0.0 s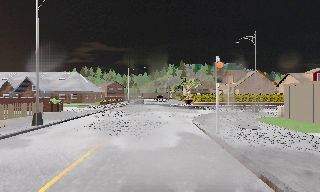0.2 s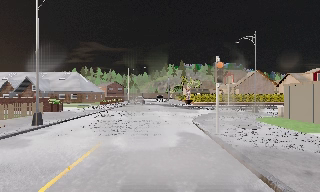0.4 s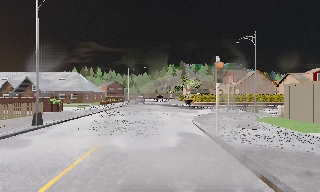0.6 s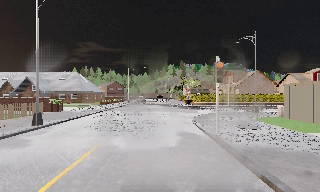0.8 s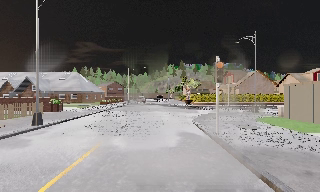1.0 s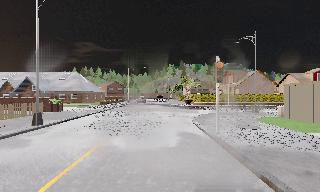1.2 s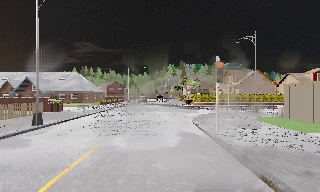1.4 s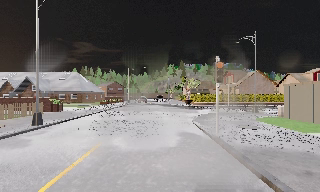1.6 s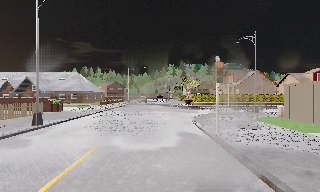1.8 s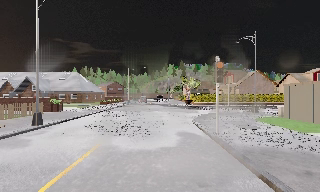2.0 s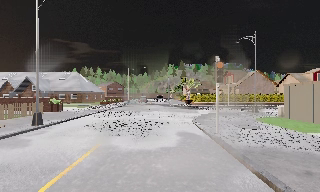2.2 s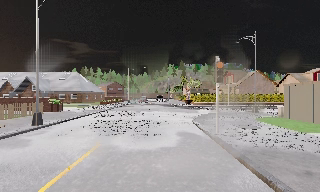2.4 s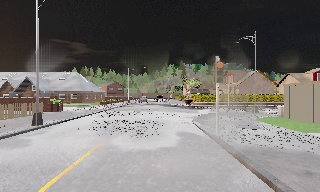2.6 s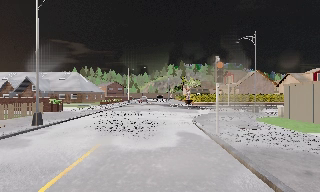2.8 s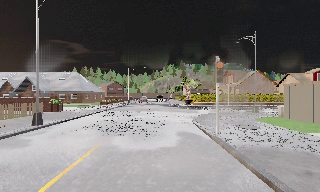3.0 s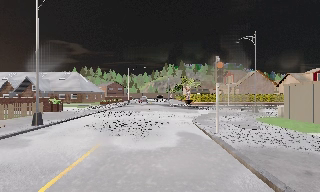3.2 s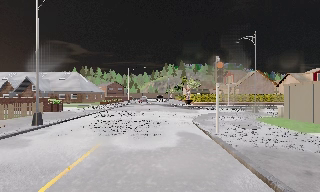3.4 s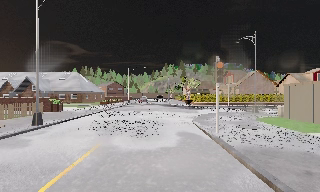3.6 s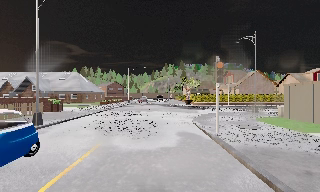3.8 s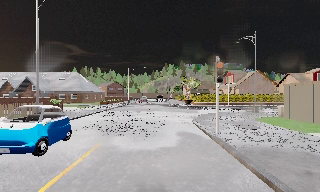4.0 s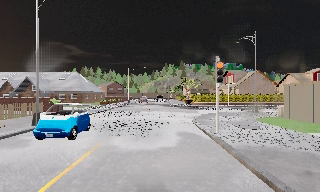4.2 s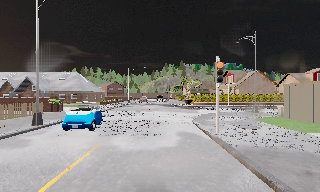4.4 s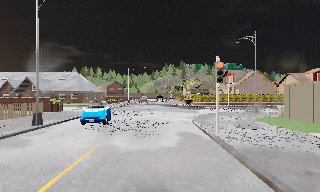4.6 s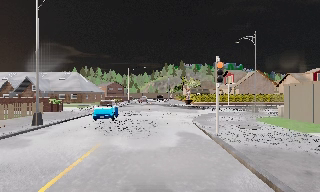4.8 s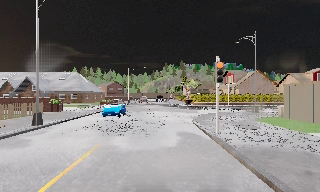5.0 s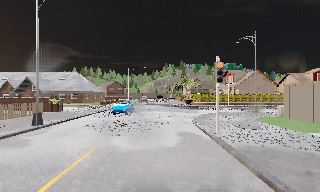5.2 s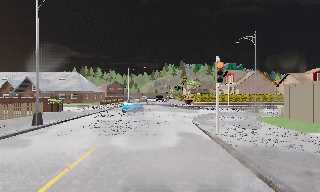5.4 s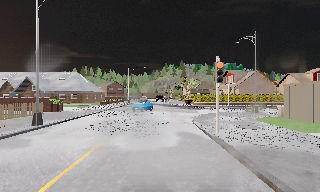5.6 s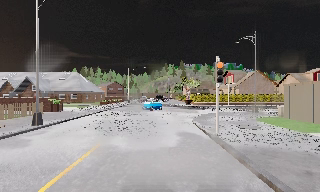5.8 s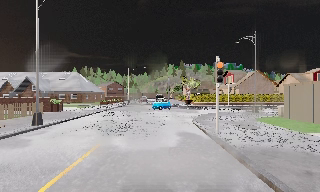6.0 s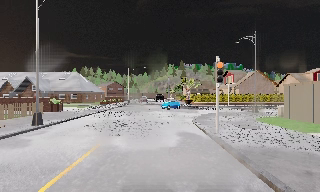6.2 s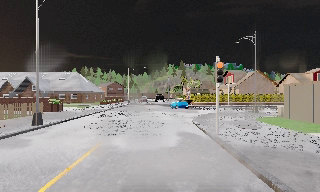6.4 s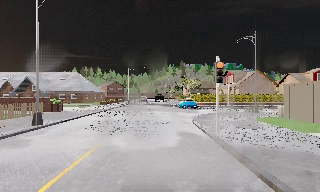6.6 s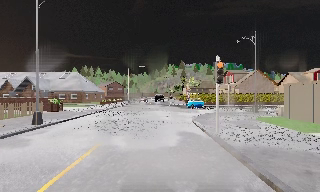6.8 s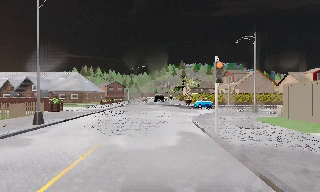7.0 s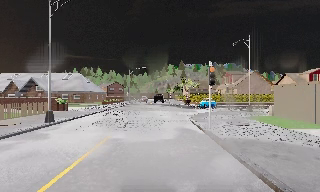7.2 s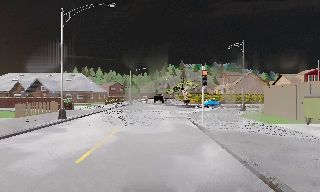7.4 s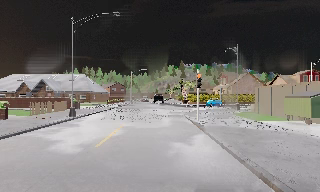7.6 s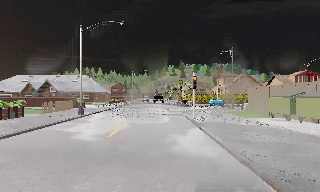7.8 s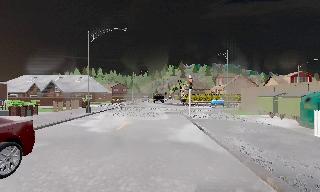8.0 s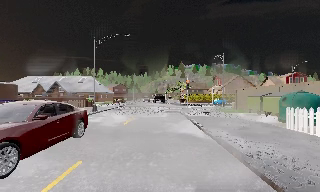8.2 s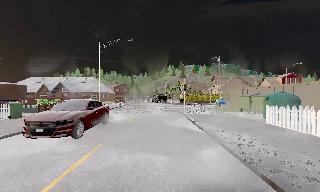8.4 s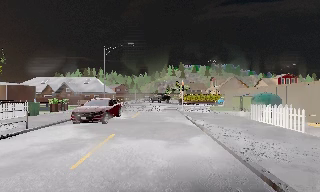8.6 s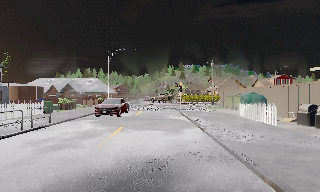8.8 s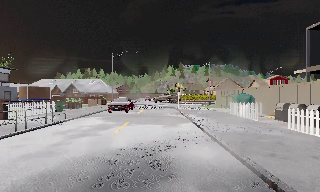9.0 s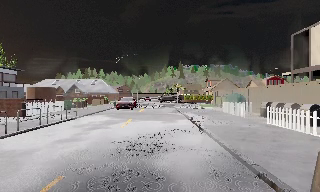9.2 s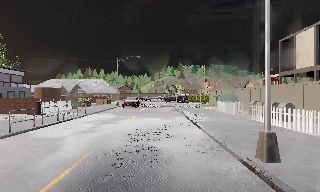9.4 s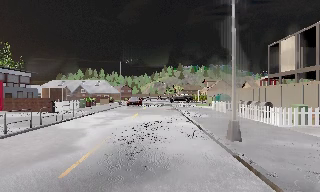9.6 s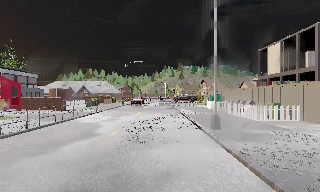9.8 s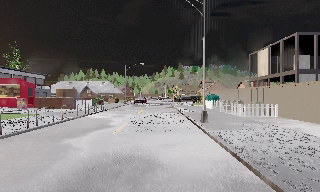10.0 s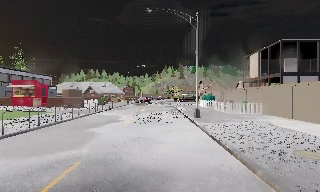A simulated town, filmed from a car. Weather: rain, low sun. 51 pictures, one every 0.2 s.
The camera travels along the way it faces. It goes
backward.
0.0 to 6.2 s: The camera keeps its place and its aim.
6.2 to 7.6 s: The camera travels backward, about 4.5 m, so what stands in front gets smaller. It gains speed.
7.6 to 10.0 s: The camera travels backward, about 19 m, so what stands in front gets smaller.
The film runs backward here.
